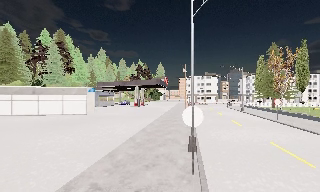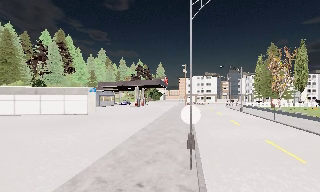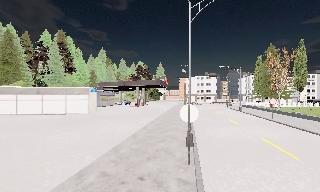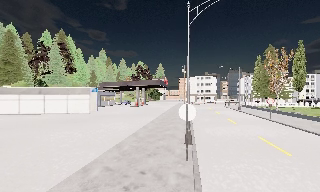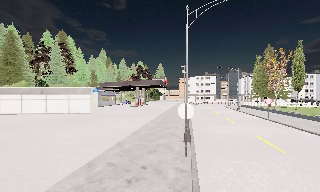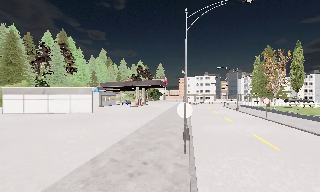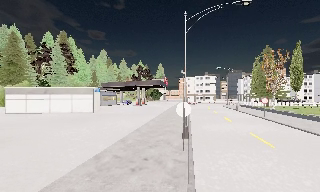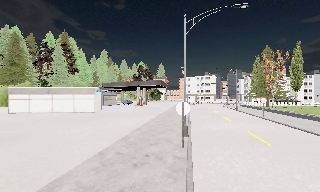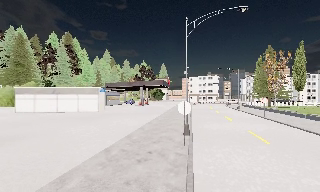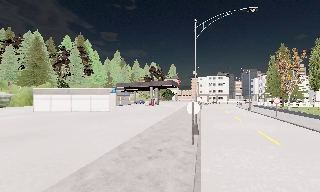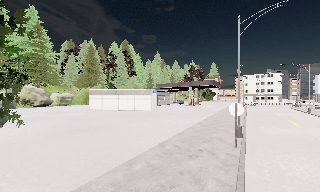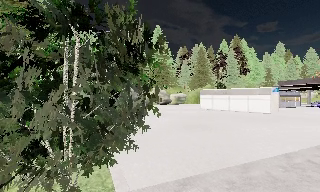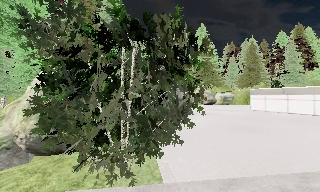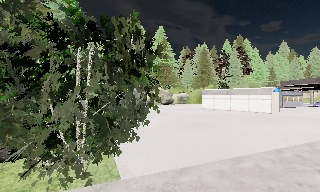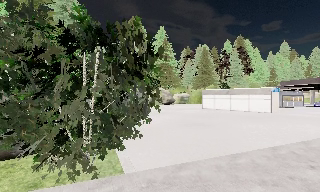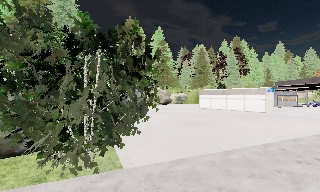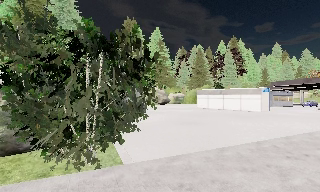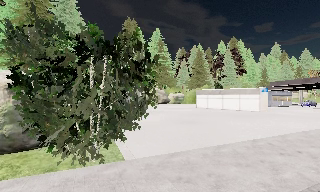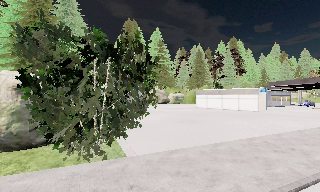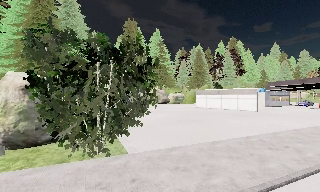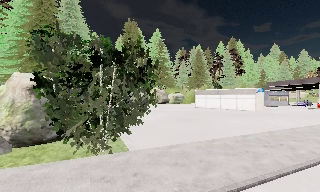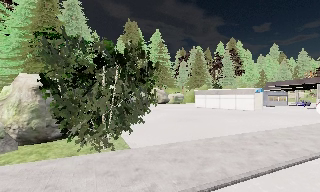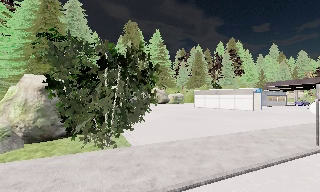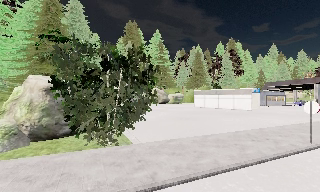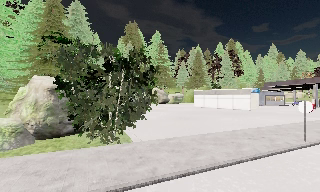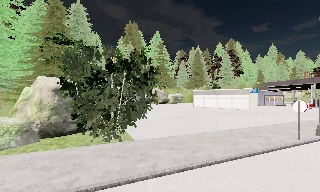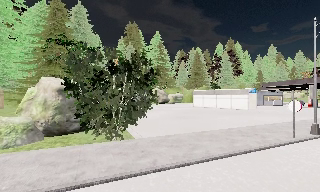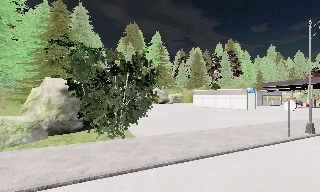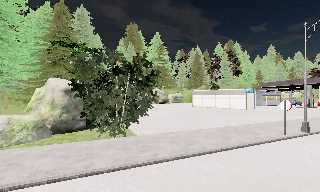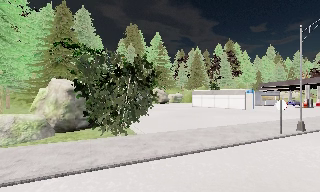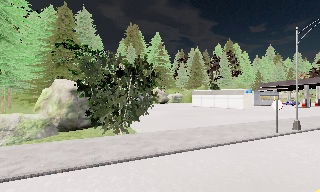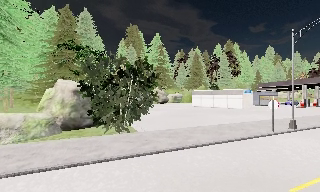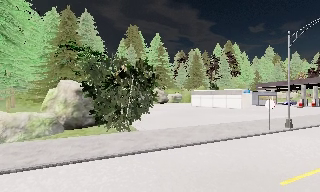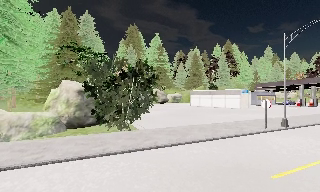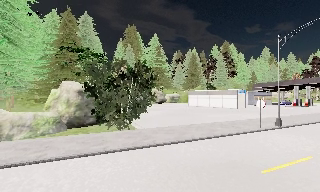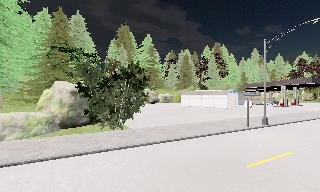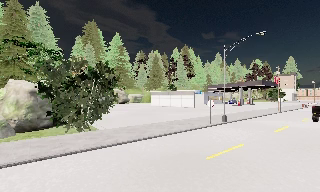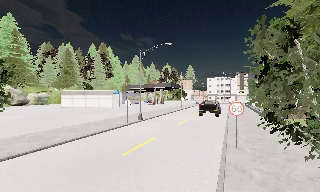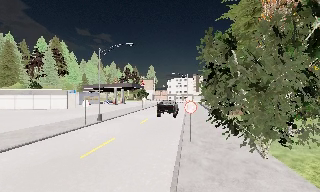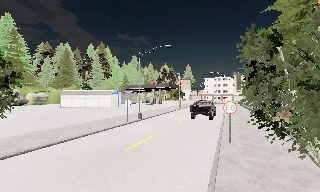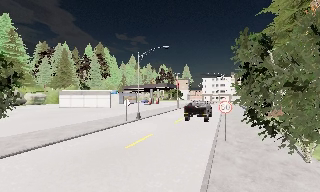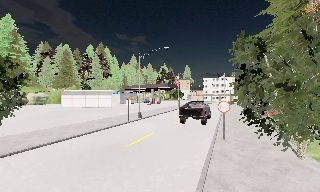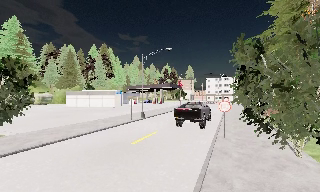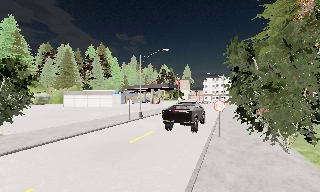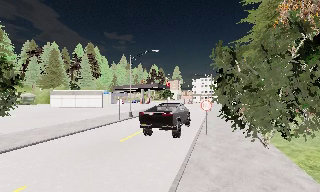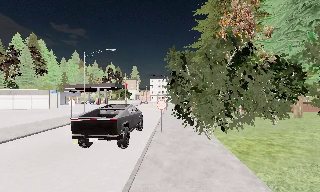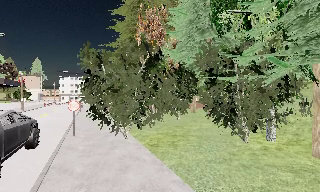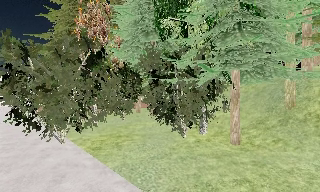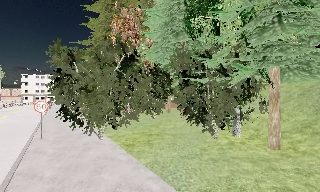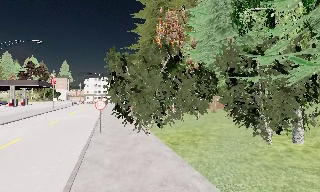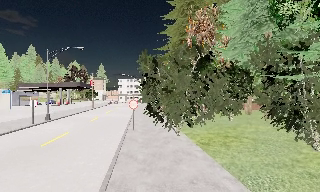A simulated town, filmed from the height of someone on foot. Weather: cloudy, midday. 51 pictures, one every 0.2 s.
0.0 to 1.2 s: The camera travels backward, about 2 m, so what stands in front gets smaller.
1.2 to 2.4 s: The scene slides to the right, as the camera pans about 70 degrees to its left. It travels backward, about 2 m.
2.4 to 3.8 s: The scene slides to the left, as the camera pans about 15 degrees to its right. It travels backward, about 2.5 m, so what stands in front gets smaller.
3.8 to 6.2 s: The camera travels backward, about 4 m, so what stands in front gets smaller.
6.2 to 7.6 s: The camera pans to its right, which is clockwise from overhead, by about 55 degrees. It travels backward, about 2.5 m.
7.6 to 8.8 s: The camera travels backward, about 2 m, so what stands in front gets smaller.
8.8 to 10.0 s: The camera swings to its right by about 25 degrees, and the scene slides to the left. It travels backward, about 1 m, so what stands in front gets smaller.
The film runs backward here.
